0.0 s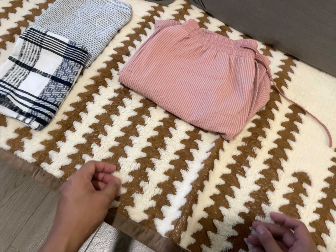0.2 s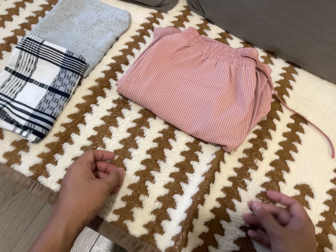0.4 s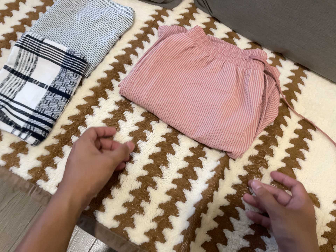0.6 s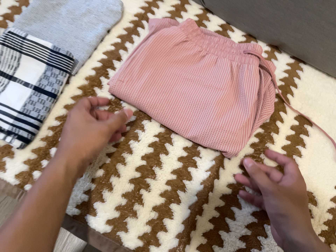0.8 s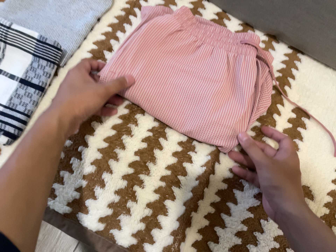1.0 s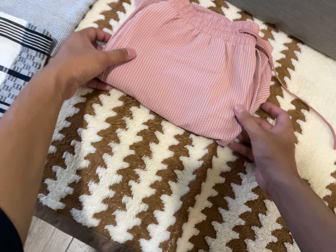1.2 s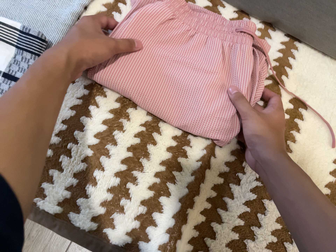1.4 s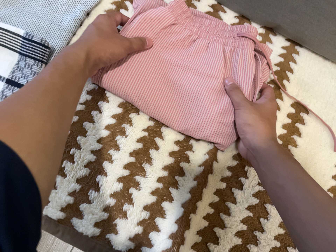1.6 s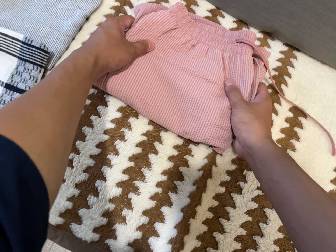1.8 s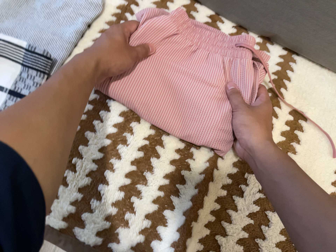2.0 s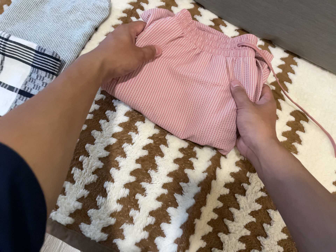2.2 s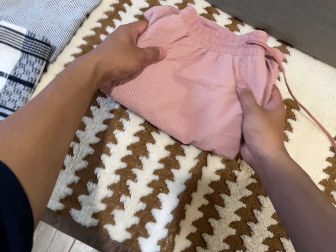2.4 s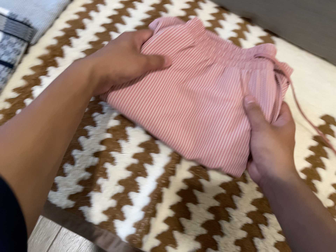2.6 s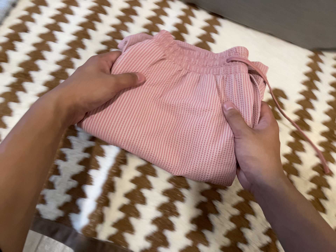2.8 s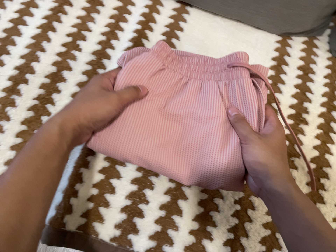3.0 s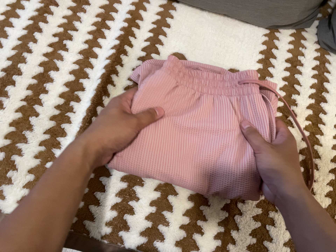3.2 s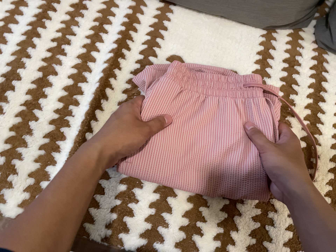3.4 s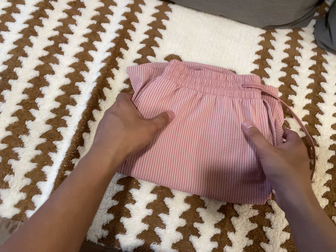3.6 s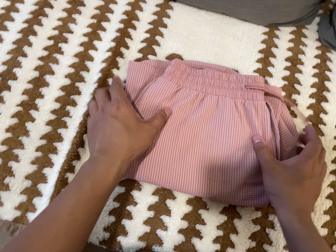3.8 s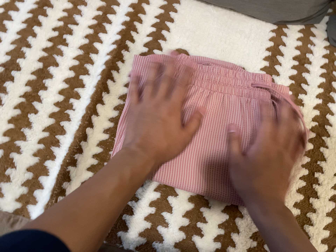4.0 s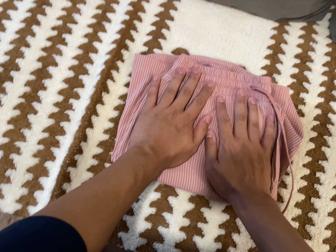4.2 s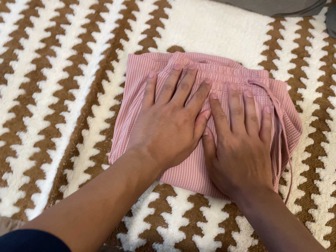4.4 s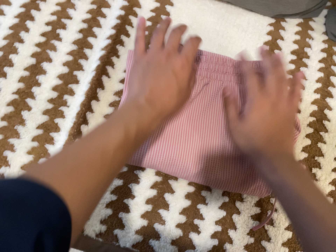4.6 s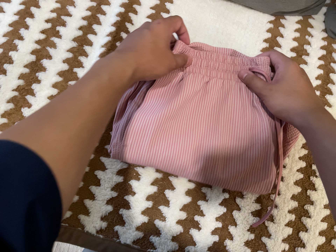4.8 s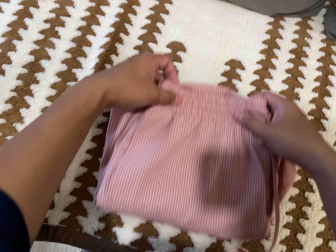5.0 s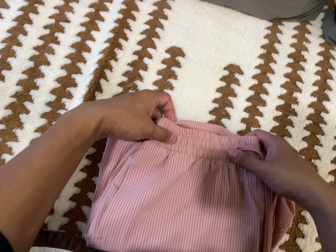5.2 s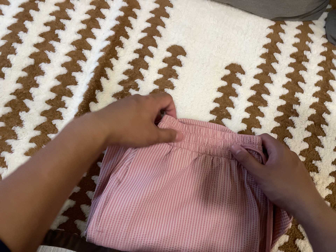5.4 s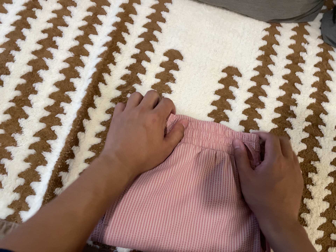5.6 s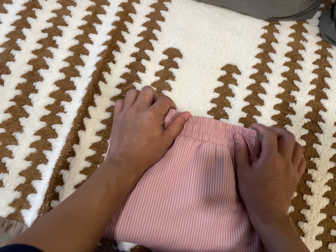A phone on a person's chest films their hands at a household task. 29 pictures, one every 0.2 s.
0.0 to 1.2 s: The camera travels forward and toward the top of its view, about 12 cm, so what stands in front looms larger. Its aim tips toward the bottom of its view by about 10 degrees.
1.2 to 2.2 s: The camera shifts only a little, or ends up much as it began.
2.2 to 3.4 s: The camera travels to its right, about 20 cm, so close, fixed things drift to the left. It rolls about its line of sight by about 10 degrees, and the scene rotates counterclockwise.
3.4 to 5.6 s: The camera shifts only a little, or ends up much as it began.
The film runs backward here.
